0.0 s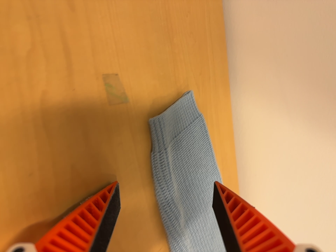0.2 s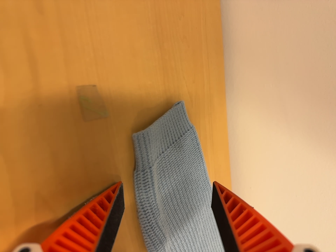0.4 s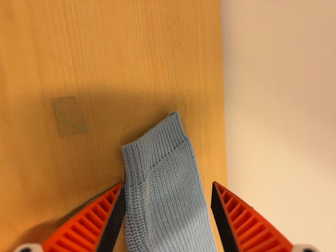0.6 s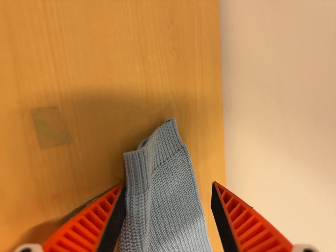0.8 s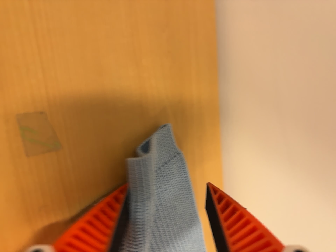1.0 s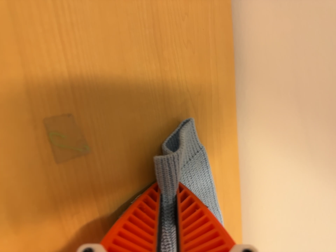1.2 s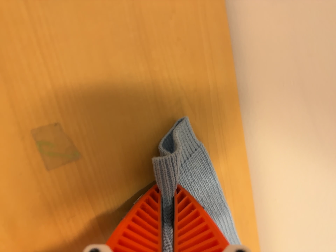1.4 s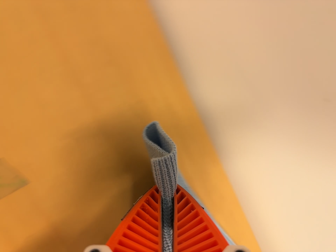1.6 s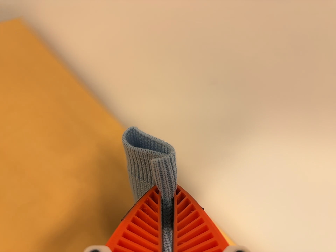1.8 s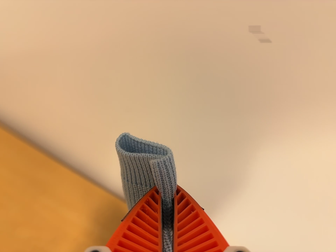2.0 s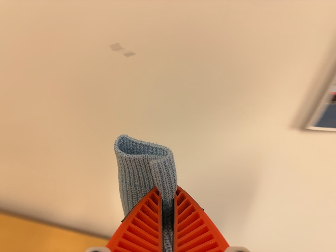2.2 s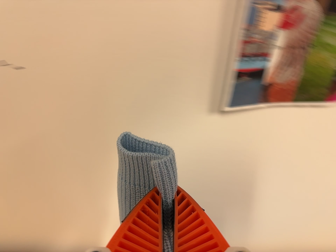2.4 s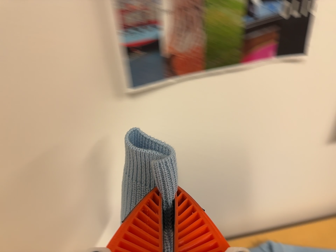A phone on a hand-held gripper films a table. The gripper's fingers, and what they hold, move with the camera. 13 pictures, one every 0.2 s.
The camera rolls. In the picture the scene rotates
counterclockwise.
0.0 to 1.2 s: The camera travels forward, toward the top of its view and to its right, about 10 cm, so what stands in front looms larger.
1.2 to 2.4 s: The camera travels to its right, about 50 cm, so close, fixed things drift to the left. Its aim tips toward the top of its view by about 10 degrees, and the scene shifts downward. It rolls about its line of sight by about 85 degrees, and the scene rotates counterclockwise.
The film runs forward here.
